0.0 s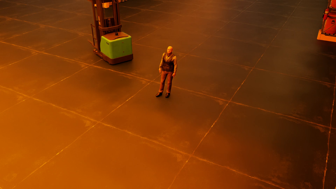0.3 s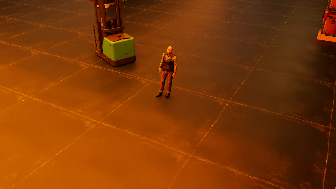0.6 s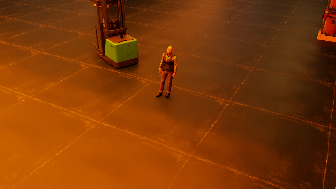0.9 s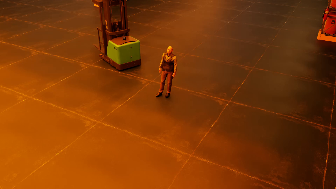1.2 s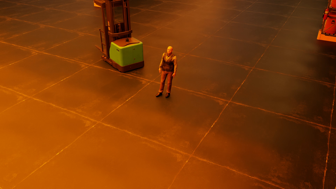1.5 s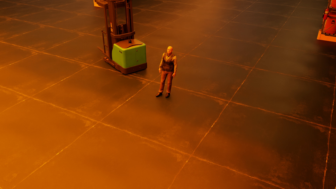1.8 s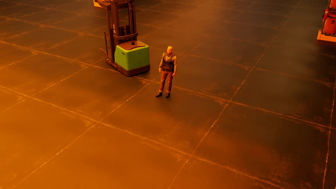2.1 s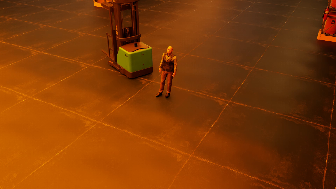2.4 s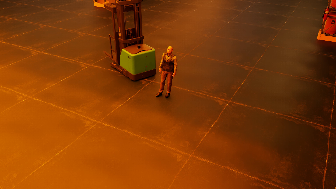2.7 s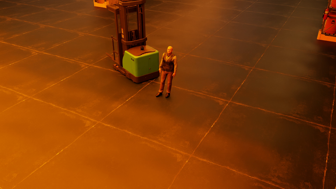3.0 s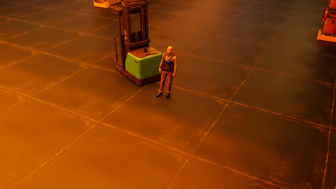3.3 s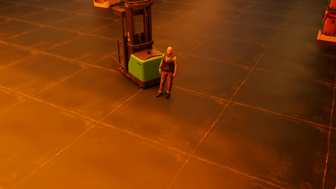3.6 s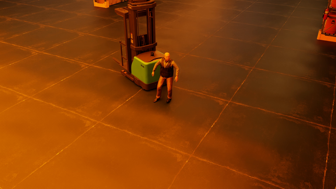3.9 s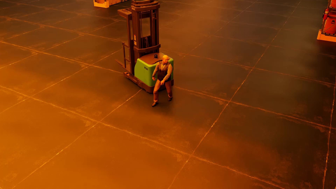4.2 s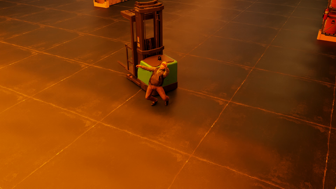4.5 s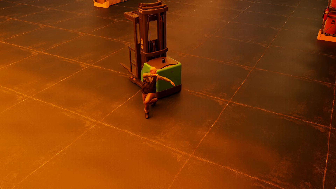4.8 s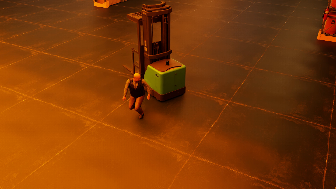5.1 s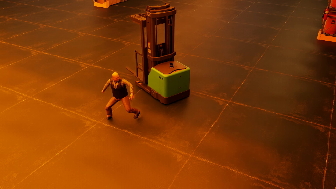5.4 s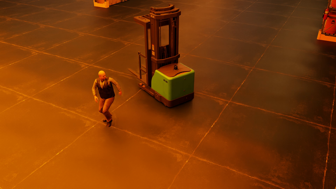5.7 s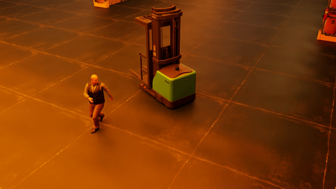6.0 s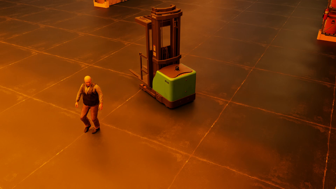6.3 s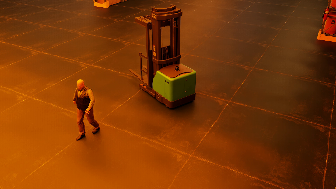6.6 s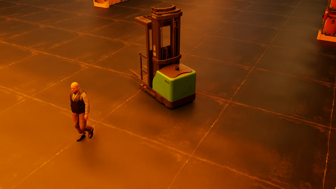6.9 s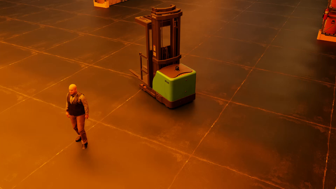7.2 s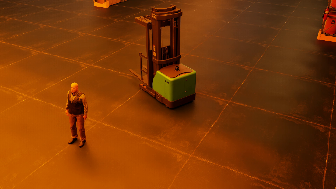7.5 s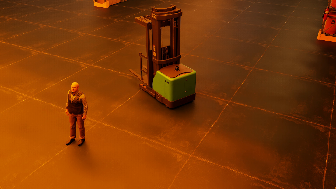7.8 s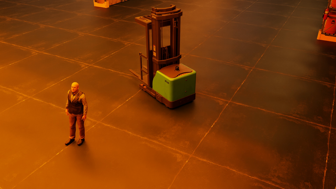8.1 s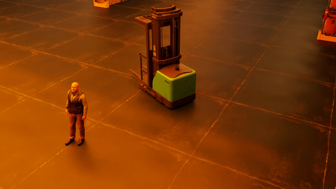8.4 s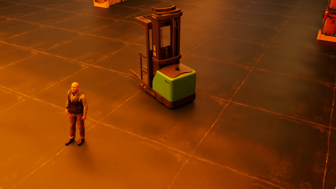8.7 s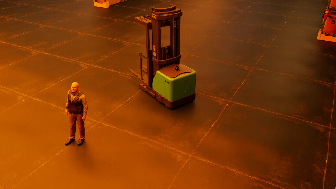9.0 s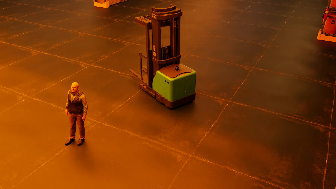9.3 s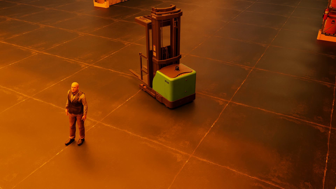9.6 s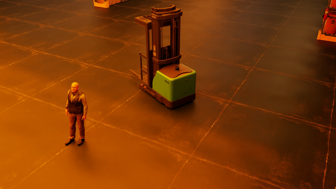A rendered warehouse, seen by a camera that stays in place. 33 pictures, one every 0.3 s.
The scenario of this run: Near miss between a forklift and a person.
